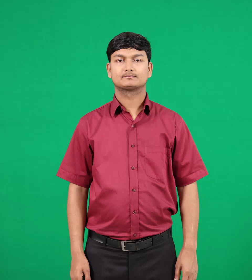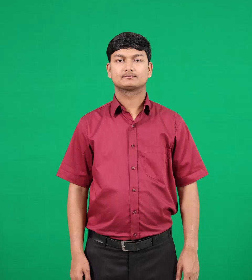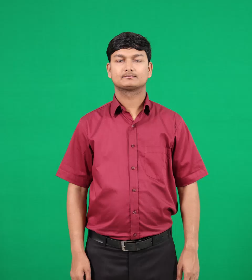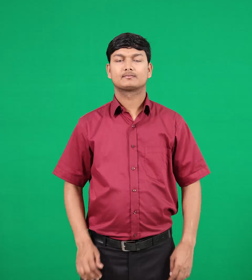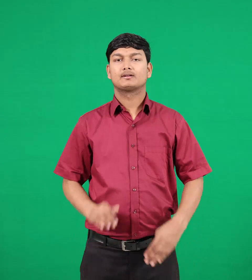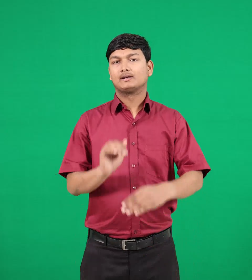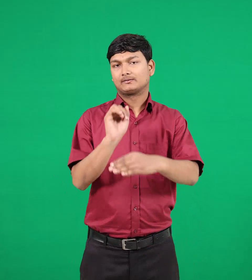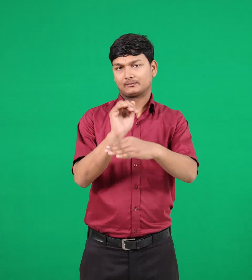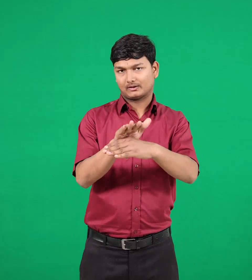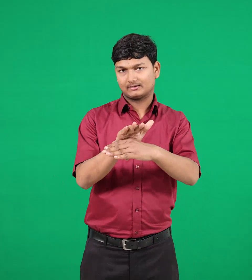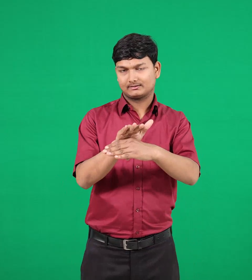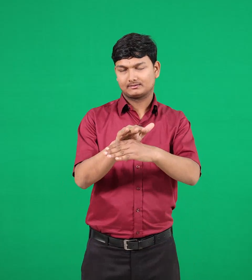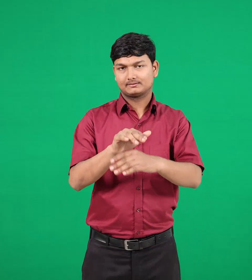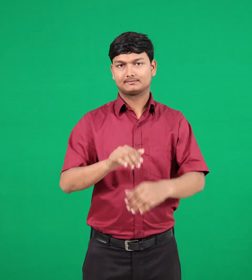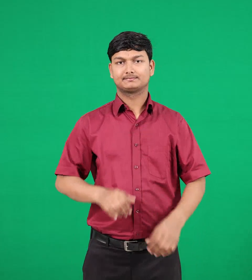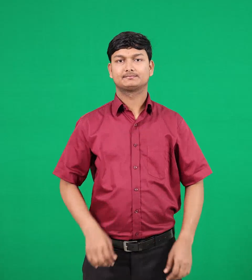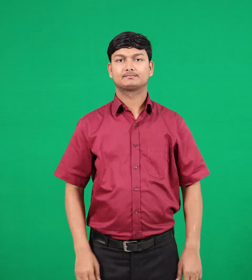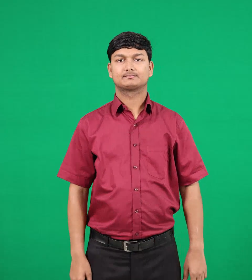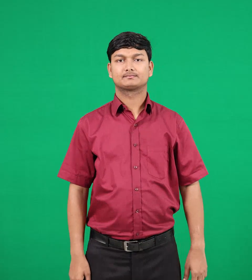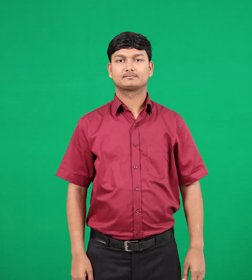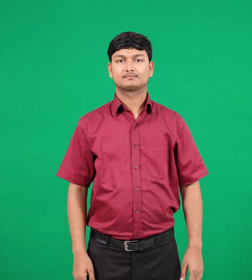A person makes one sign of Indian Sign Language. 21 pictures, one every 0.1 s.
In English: send
